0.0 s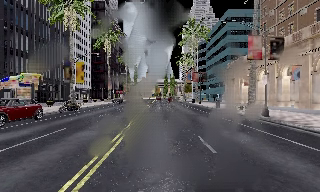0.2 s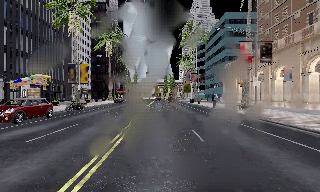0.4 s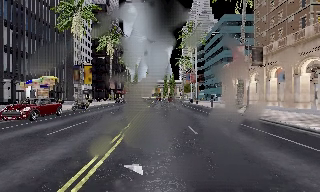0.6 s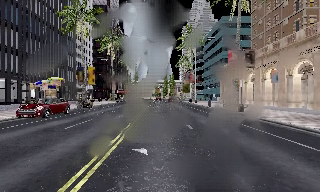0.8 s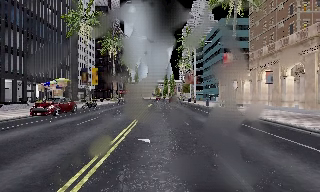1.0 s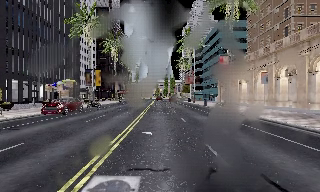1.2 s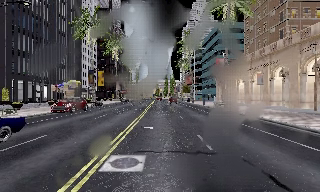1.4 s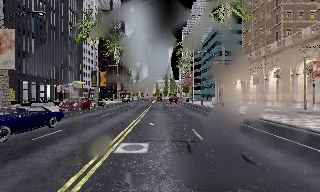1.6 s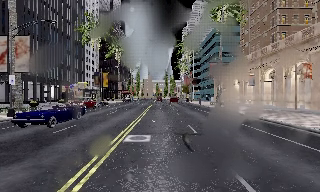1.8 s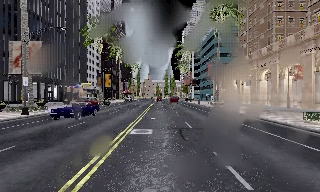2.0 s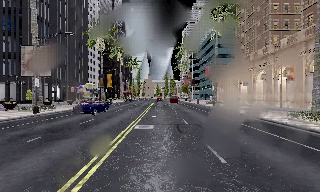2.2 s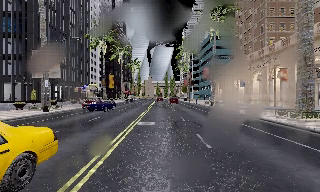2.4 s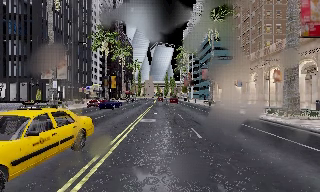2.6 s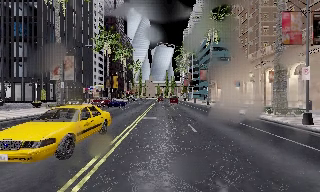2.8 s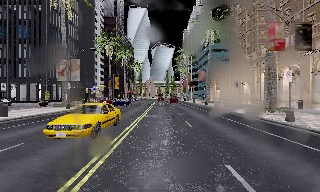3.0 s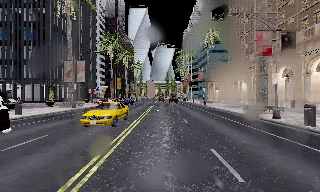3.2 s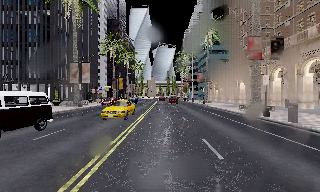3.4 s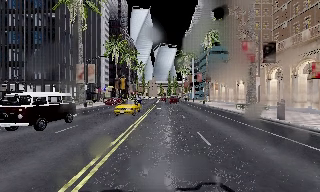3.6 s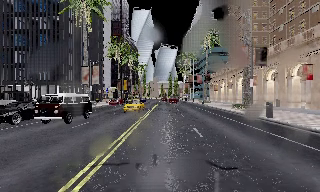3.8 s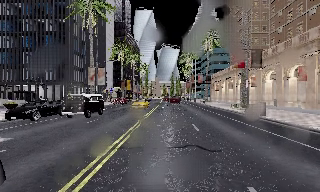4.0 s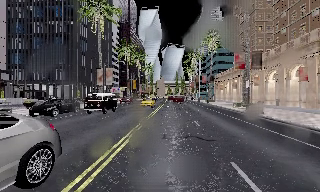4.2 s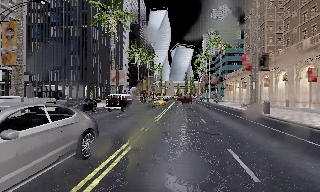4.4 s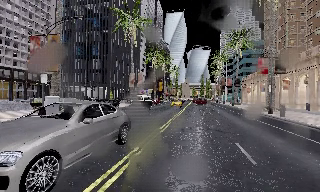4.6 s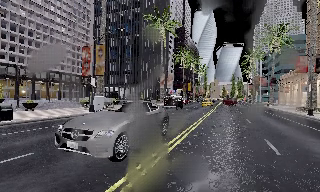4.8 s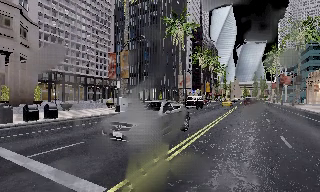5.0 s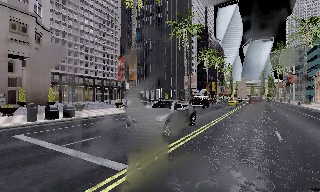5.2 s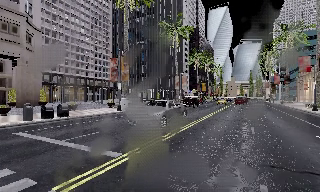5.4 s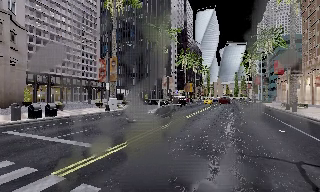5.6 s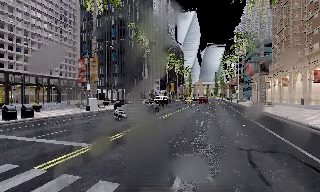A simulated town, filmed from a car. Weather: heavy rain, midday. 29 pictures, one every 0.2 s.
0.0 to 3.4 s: The camera travels backward, about 20 m, so what stands in front gets smaller.
3.4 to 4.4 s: The camera pans to its left, which is counterclockwise from overhead, by about 10 degrees. It travels backward, about 6 m, so what stands in front gets smaller.
4.4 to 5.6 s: The camera travels backward, about 6 m, so what stands in front gets smaller. It loses speed.
The film runs backward here.
